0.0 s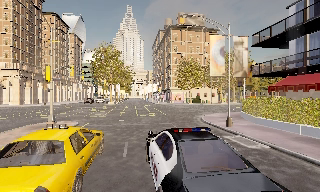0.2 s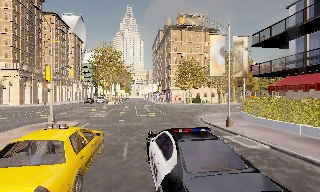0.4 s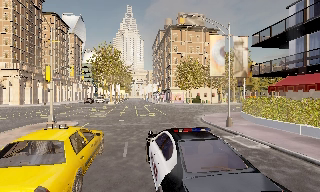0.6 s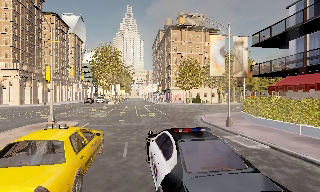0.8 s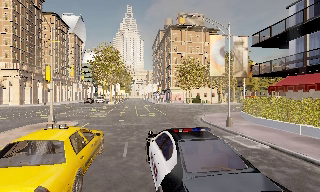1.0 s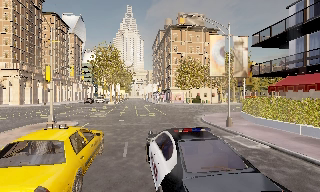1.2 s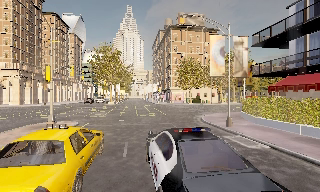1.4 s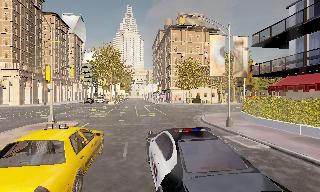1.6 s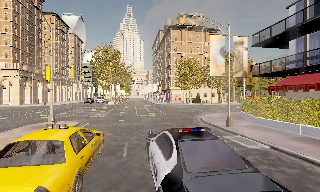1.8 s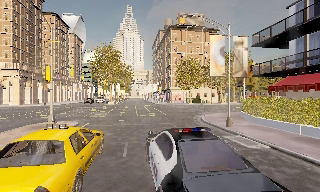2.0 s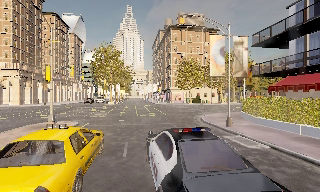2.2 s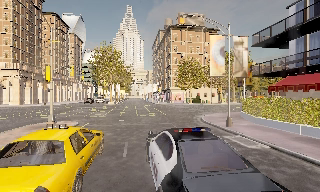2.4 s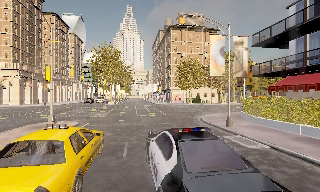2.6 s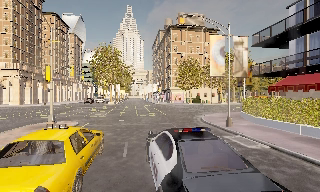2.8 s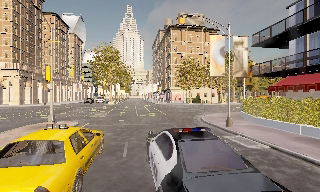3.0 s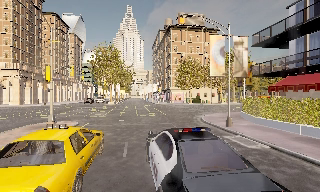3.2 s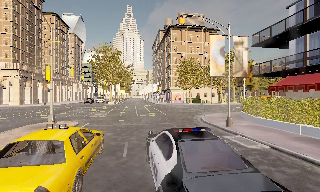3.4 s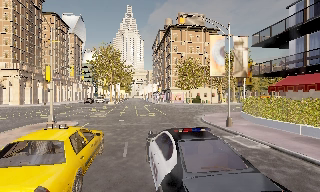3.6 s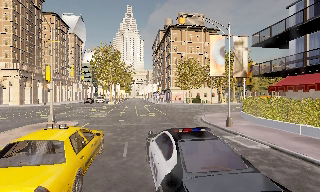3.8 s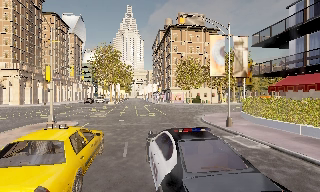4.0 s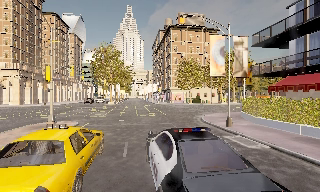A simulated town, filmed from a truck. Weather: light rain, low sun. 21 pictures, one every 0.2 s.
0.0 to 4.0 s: The camera keeps its place and its aim.
The film runs forward here.
